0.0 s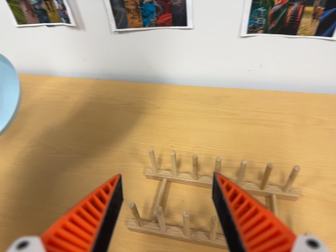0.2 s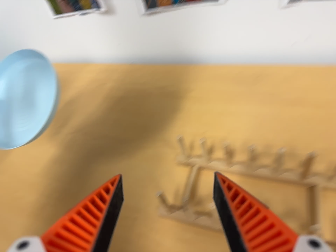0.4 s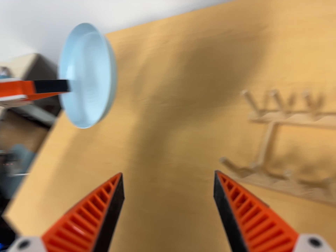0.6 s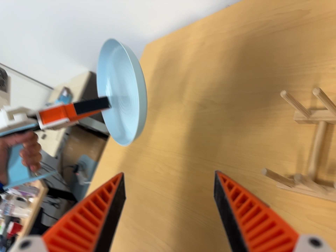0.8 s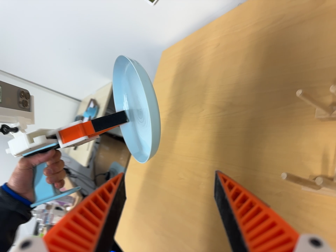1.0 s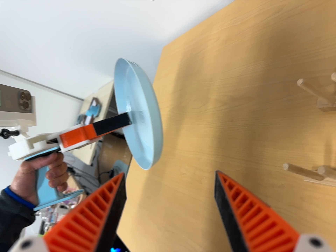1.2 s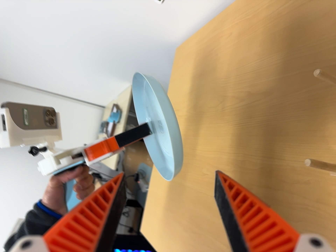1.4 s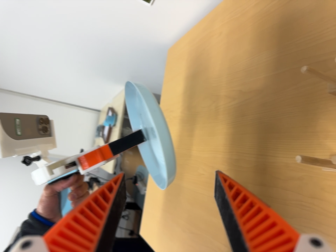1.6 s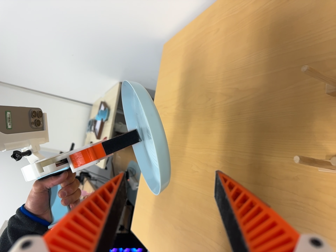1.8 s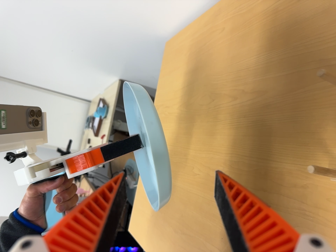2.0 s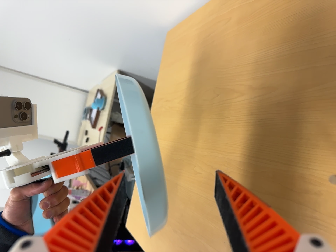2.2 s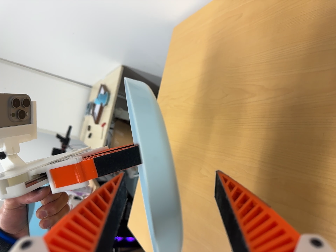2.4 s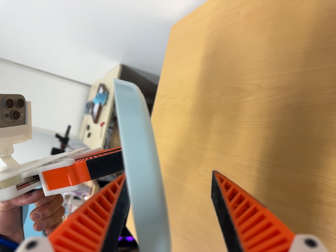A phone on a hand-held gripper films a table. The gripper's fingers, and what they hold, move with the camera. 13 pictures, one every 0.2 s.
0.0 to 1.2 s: The scene slides to the right, as the camera pans about 55 degrees to its left. It travels to its right and toward the top of its view, about 16 cm. Its aim tips toward the bottom of its view by about 15 degrees. It rolls about its line of sight by about 25 degrees, and the scene rotates counterclockwise.
1.2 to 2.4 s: The camera travels forward, about 8 cm, so what stands in front looms larger.
The film runs forward here.
